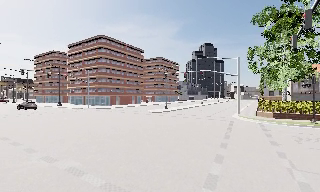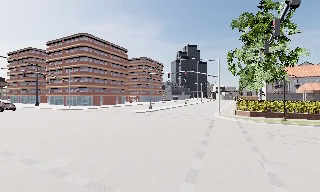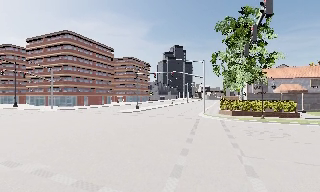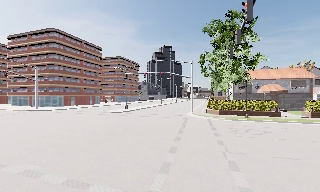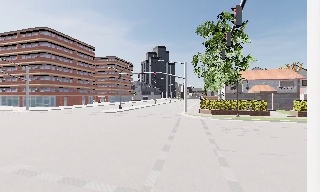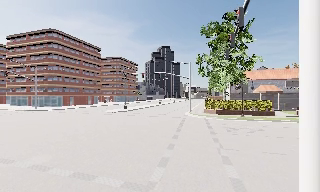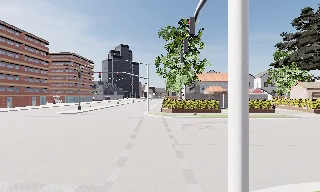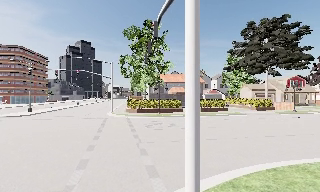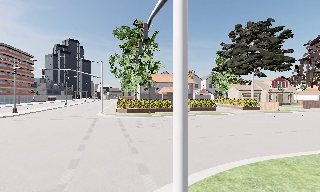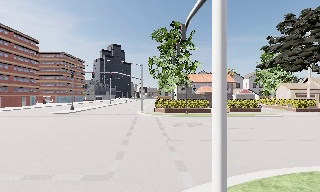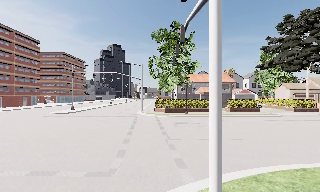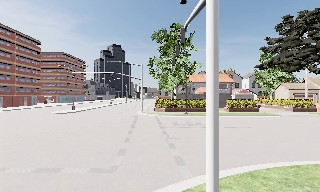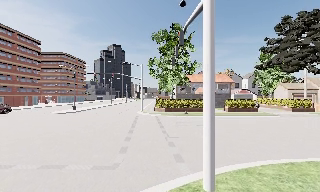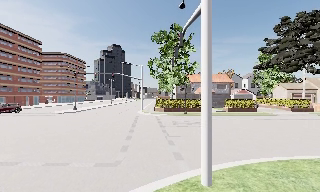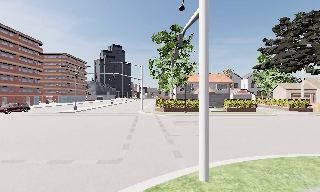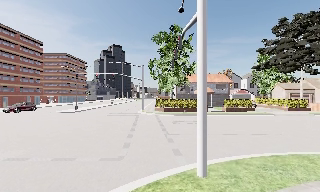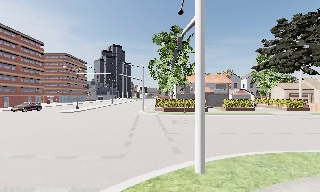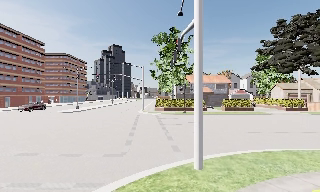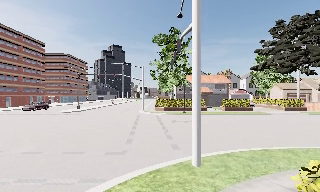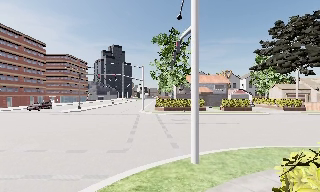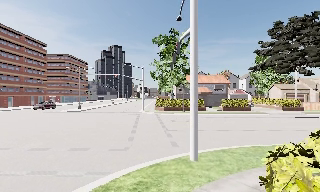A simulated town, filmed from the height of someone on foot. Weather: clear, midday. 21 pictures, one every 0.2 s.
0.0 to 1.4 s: The camera swings to its right by about 40 degrees, and the scene slides to the left. It travels backward, about 1.5 m.
1.4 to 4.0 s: The camera travels backward, about 3 m, so what stands in front gets smaller.
The film runs backward here.
